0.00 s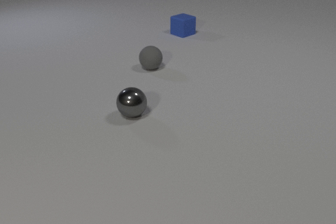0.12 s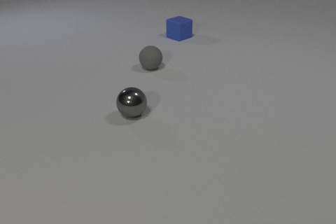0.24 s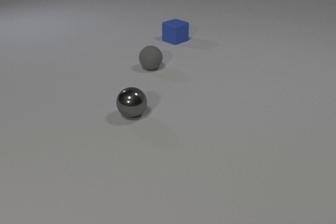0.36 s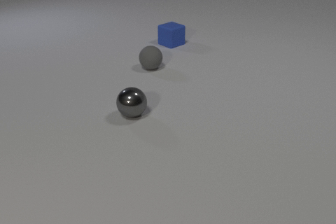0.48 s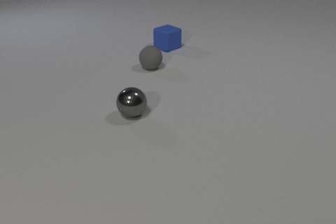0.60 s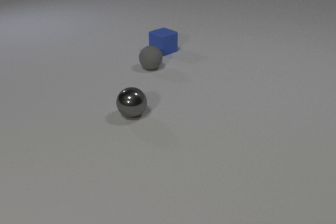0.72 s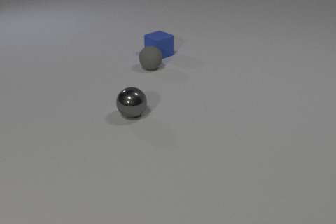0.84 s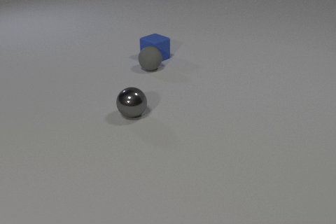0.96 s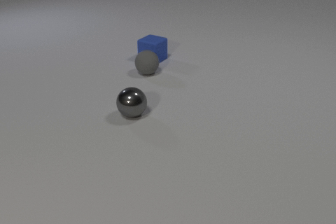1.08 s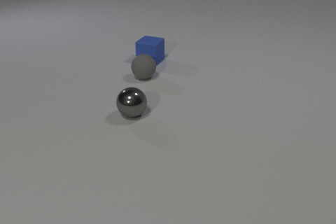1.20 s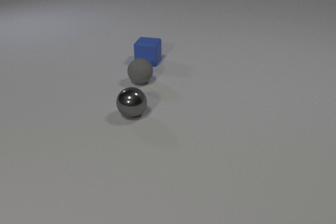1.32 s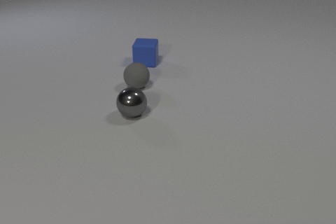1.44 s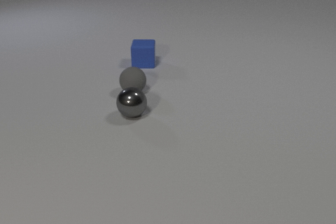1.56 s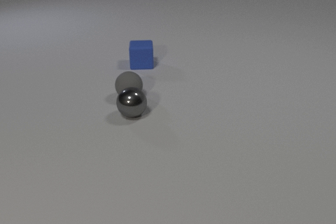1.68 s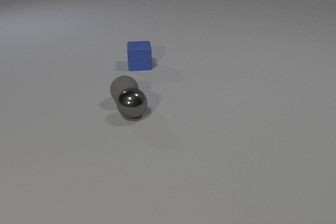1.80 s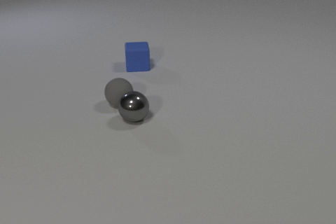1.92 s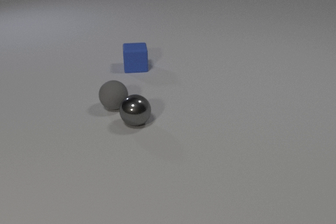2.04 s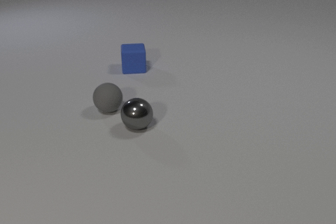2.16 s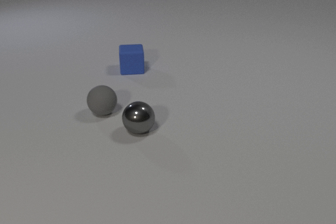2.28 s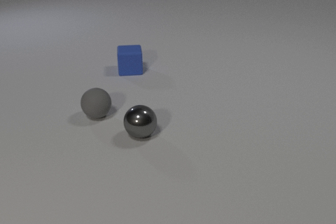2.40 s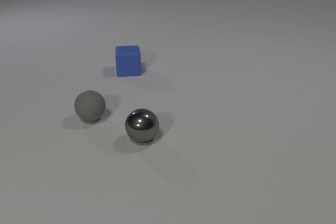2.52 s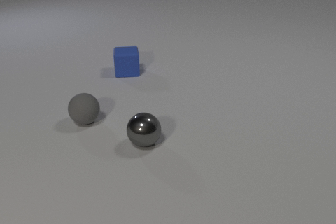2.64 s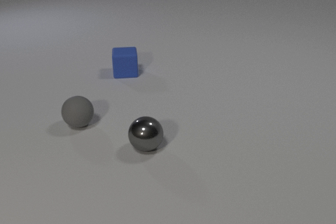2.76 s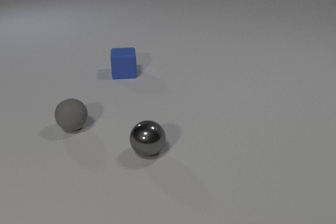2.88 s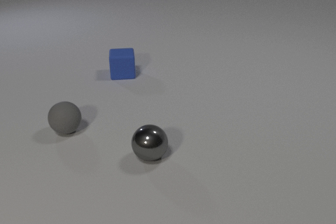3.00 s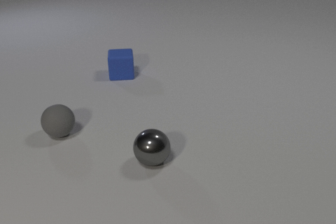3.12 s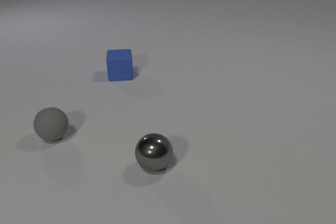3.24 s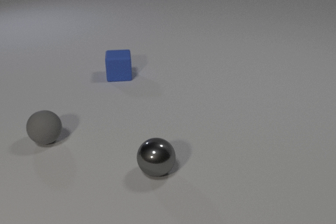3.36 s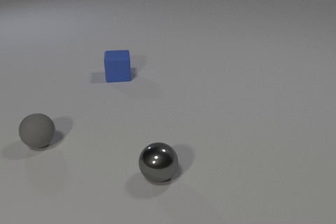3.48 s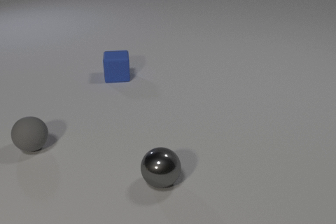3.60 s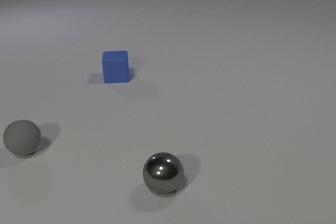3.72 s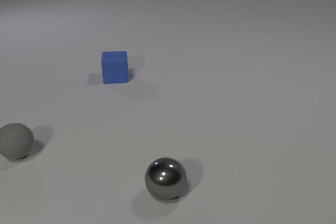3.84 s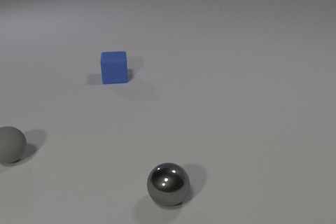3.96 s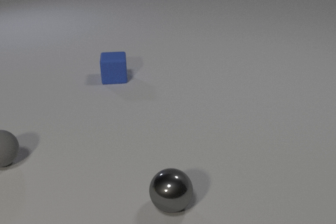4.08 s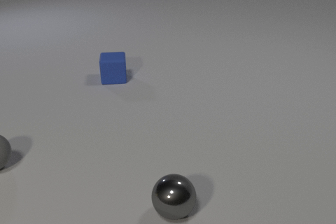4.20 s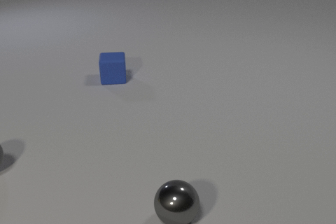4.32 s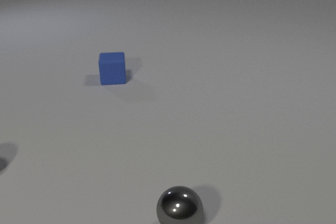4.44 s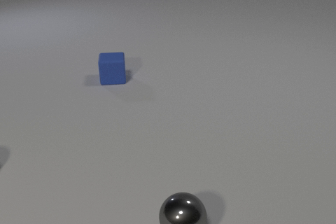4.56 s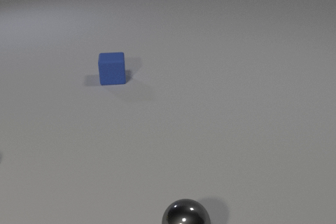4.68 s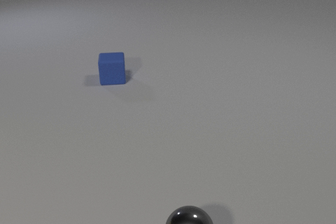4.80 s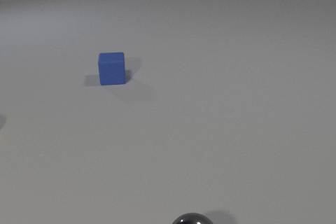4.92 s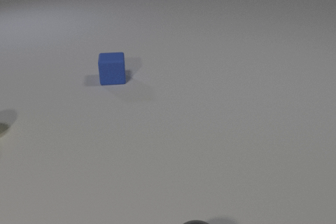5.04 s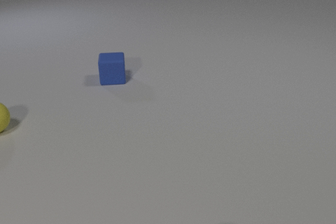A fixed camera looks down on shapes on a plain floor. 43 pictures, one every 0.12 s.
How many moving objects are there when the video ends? 1.
Are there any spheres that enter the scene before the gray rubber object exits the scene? no.
What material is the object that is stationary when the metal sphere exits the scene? rubber.
0.00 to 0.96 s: The blue rubber cube slides toward the camera and to the left. The gray rubber sphere rolls toward the camera. The blue rubber cube and the gray rubber sphere collide.
0.96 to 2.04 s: The blue rubber cube slides toward the camera and to the left, spins so that its near face slides to the right, counterclockwise seen from above. The gray rubber sphere rolls toward the camera and to the left. The gray metal sphere rolls toward the camera. The gray rubber sphere and the gray metal sphere collide.
2.04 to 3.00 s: The blue rubber cube slides toward the camera and to the left. The gray rubber sphere rolls to the left and toward the camera. The gray metal sphere rolls toward the camera.
3.00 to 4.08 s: The blue rubber cube slides toward the camera and to the left. The gray rubber sphere rolls to the left and toward the camera. The gray metal sphere rolls toward the camera.
4.08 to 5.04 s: The gray rubber sphere rolls to the left, leaves at the left edge. The gray metal sphere rolls toward the camera, leaves at the bottom edge. The yellow rubber sphere comes in at the left edge, rolls to the right.
